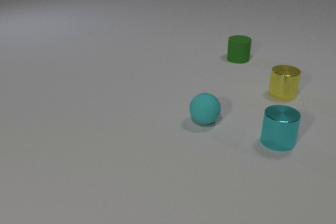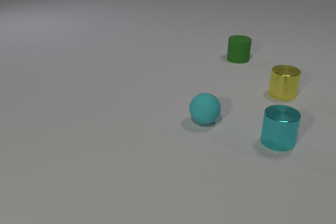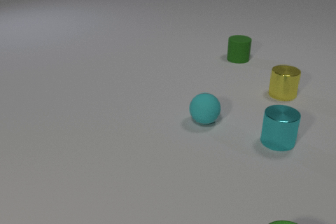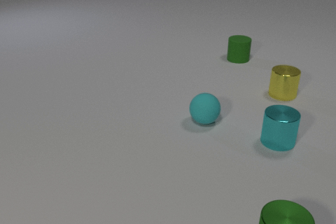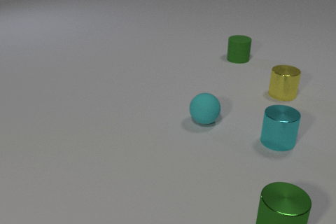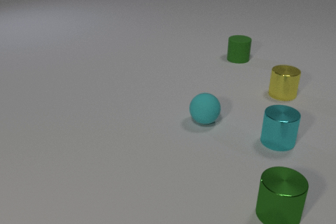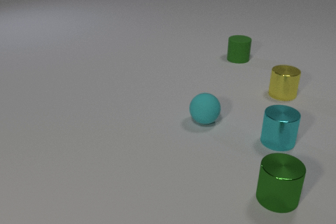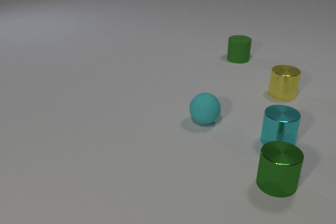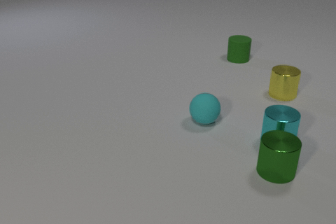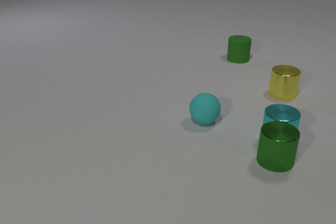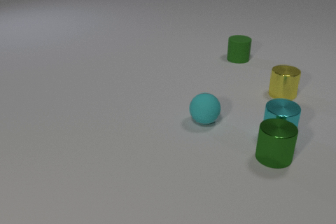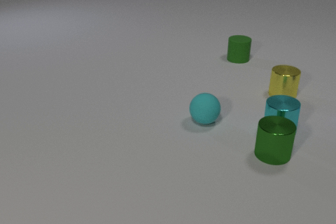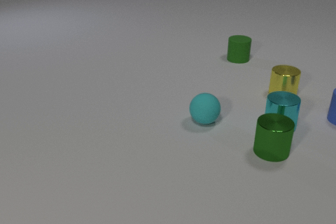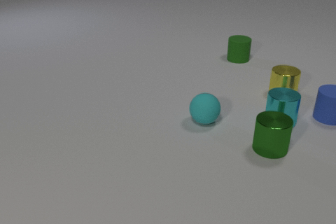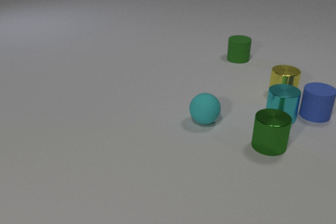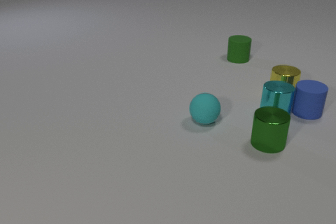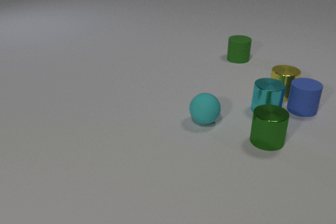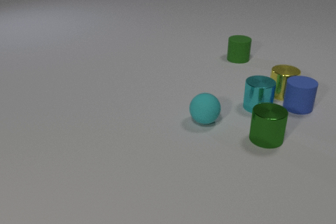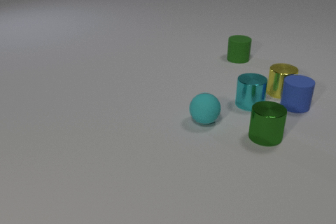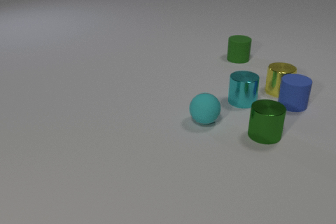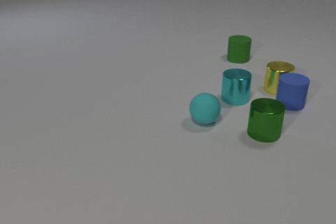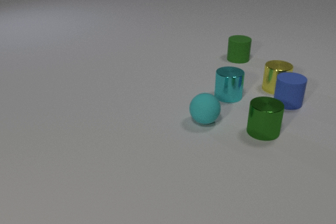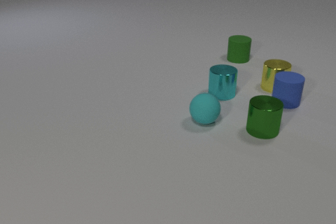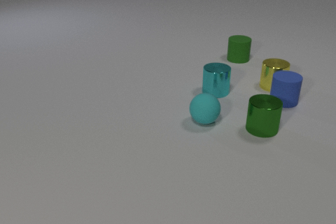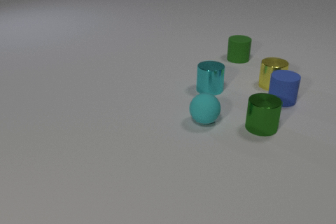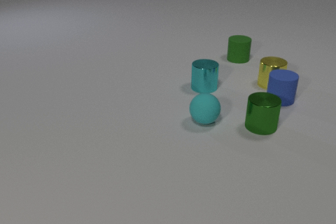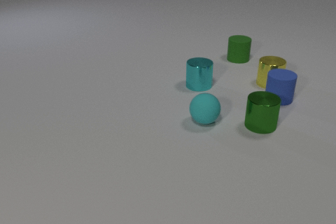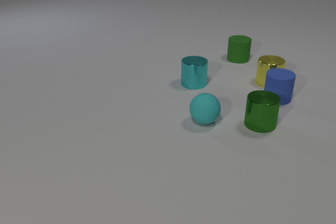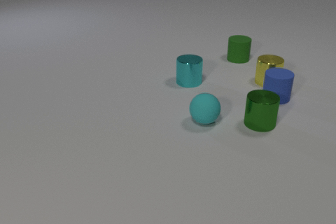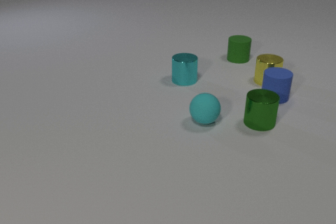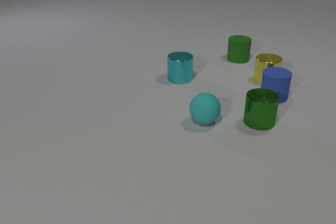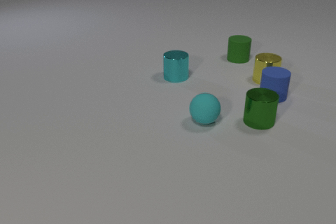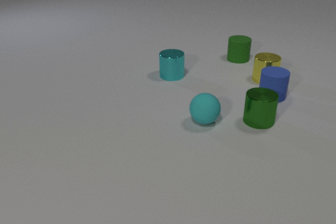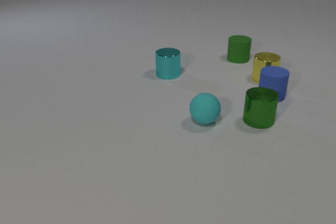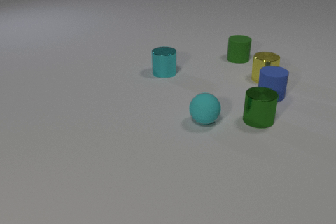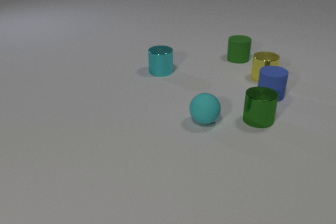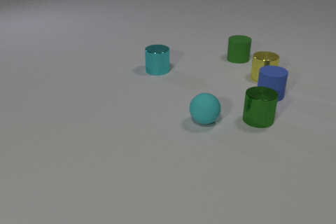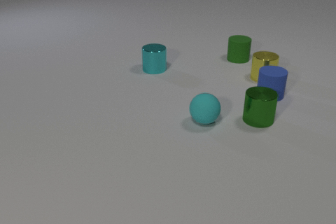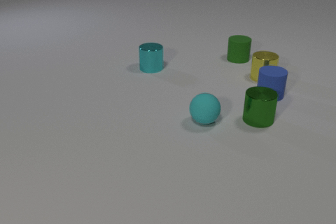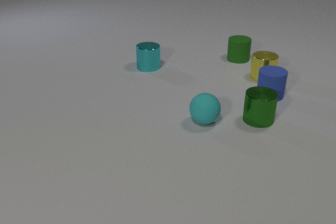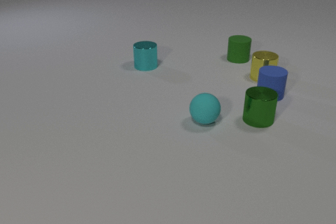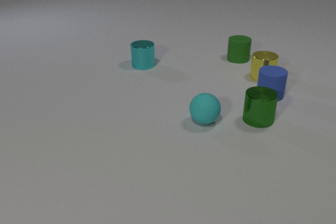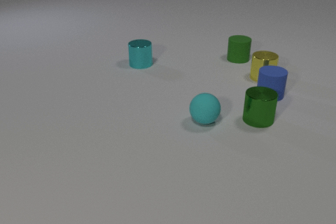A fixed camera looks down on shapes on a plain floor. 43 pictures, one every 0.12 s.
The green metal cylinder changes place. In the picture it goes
away from the camera.
The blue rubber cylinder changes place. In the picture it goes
to the left.
0.00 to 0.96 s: The green metal cylinder comes in at the bottom edge, slides away from the camera.
0.96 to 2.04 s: The green metal cylinder slides away from the camera. The cyan metal cylinder slides away from the camera. The blue rubber cylinder comes in at the right edge, slides to the left. The green metal cylinder and the cyan metal cylinder collide. The cyan metal cylinder and the blue rubber cylinder collide. The blue rubber cylinder and the yellow metal cylinder collide.
2.04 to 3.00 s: The green metal cylinder slides away from the camera. The cyan metal cylinder slides to the left and away from the camera. The blue rubber cylinder slides to the left and away from the camera. The yellow metal cylinder slides away from the camera and to the left.
3.00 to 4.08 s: The green metal cylinder slides away from the camera. The cyan metal cylinder slides to the left and away from the camera. The blue rubber cylinder slides to the left and away from the camera. The yellow metal cylinder slides away from the camera and to the left.
4.08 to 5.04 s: The cyan metal cylinder slides to the left and away from the camera.
How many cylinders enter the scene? 2.
What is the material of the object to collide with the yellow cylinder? rubber.
Are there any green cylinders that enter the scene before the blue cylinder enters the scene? yes.
